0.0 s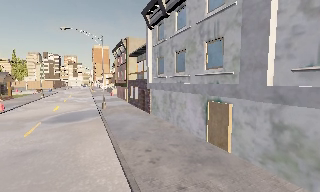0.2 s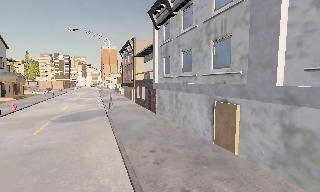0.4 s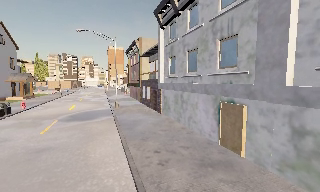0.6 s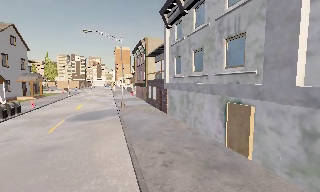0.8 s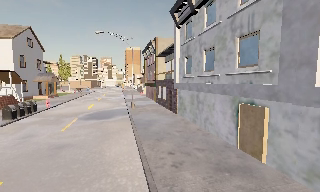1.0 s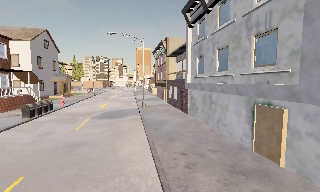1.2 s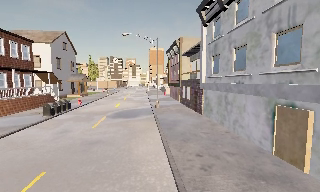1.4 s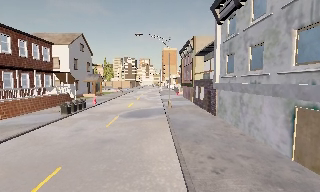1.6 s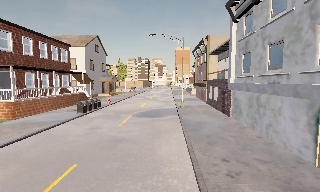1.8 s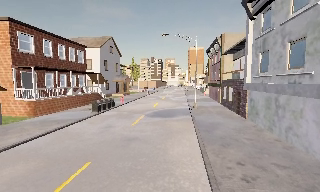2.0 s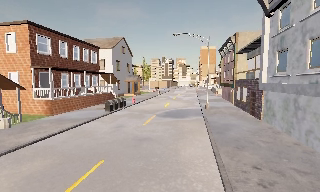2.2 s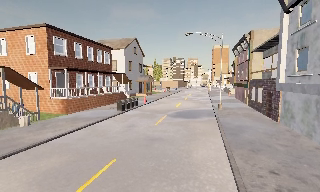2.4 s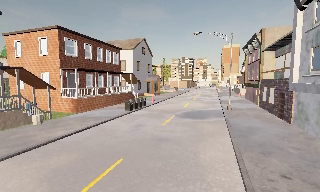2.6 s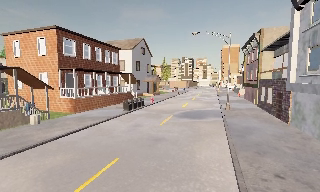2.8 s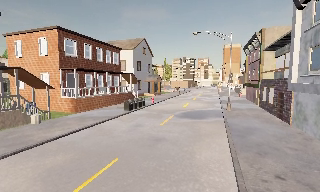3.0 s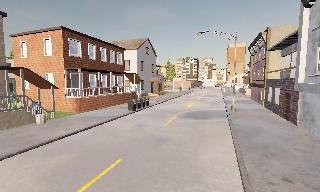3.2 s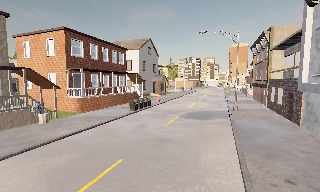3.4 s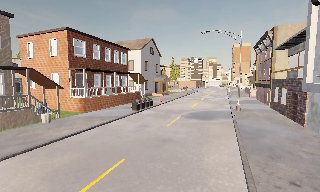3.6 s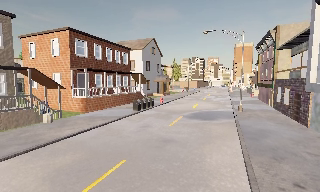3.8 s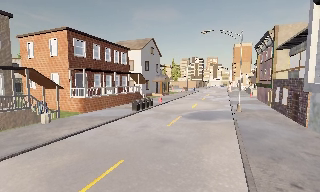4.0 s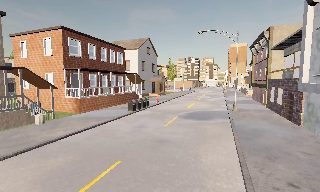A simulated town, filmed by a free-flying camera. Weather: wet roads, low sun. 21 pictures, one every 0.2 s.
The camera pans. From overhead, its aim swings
counterclockwise.
The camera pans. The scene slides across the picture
to the right.
0.0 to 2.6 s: The camera pans to its left, which is counterclockwise from overhead, by about 45 degrees. It travels forward, about 0.5 m.
2.6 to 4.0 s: The camera shifts only a little, or ends up much as it began.
The film runs forward here.
